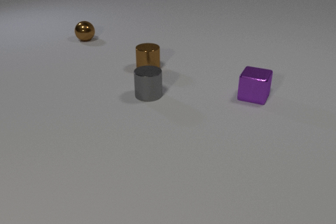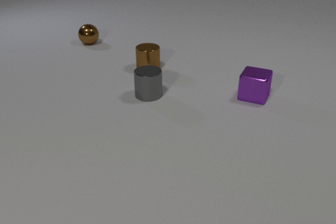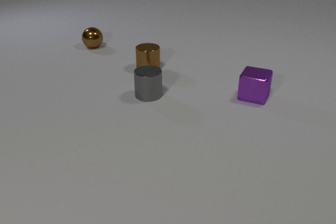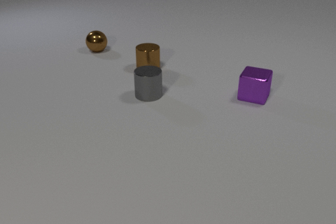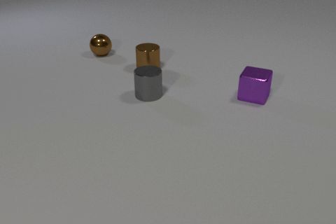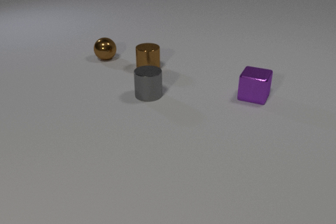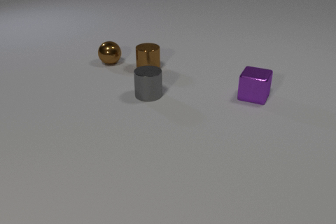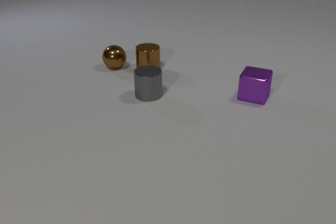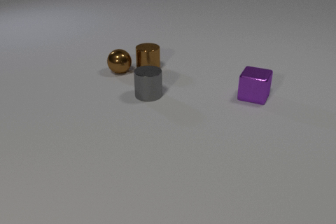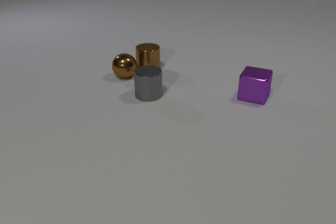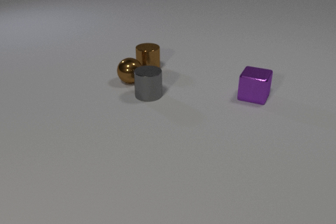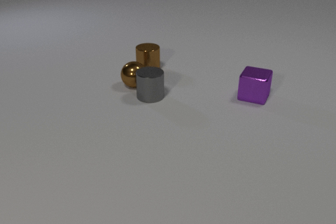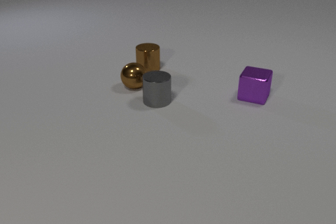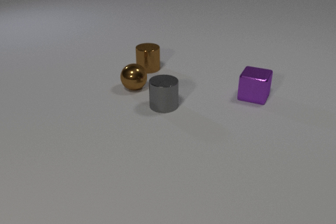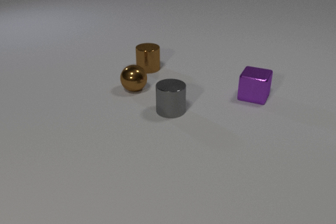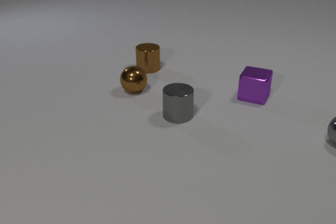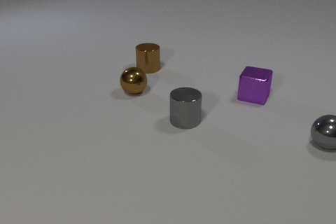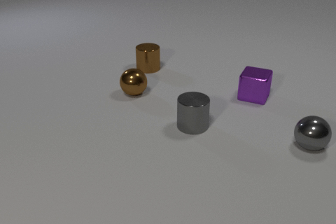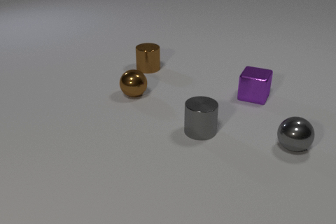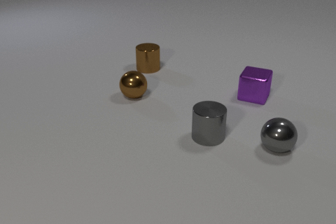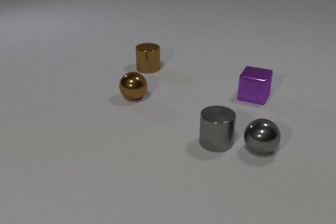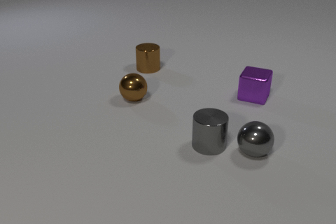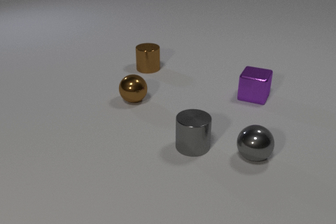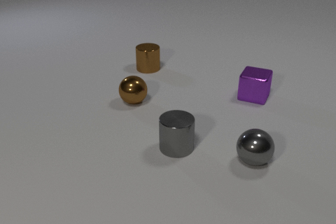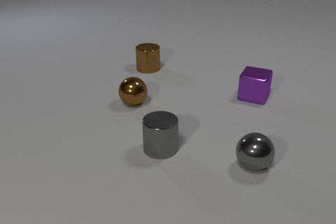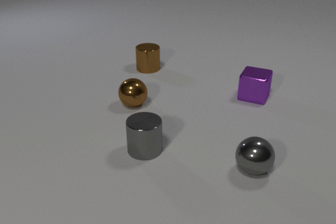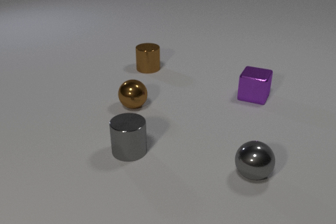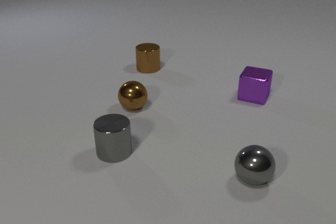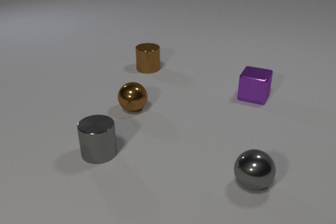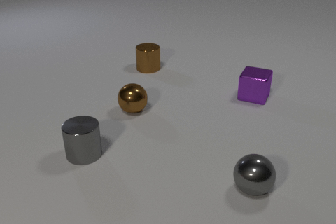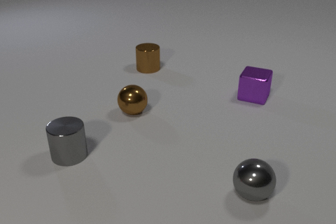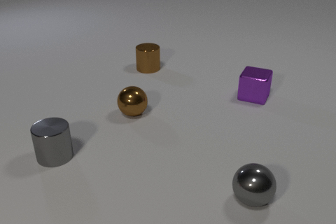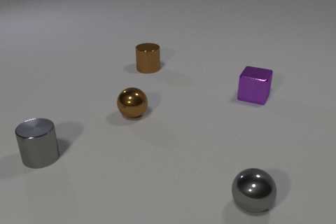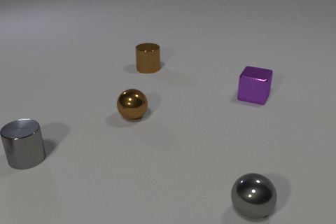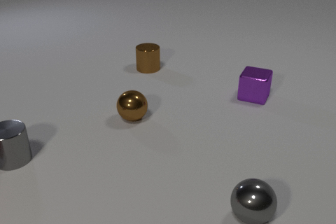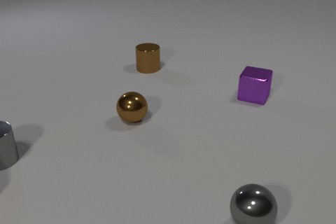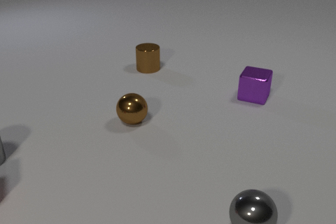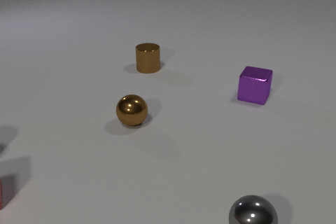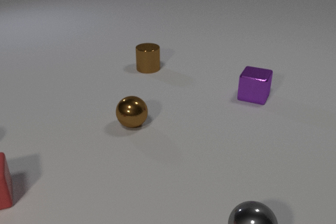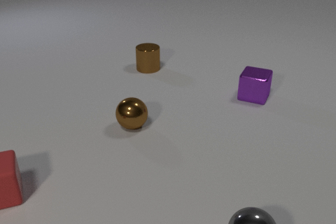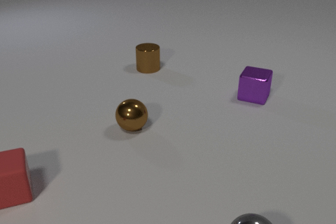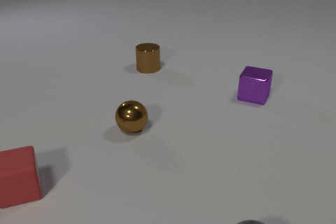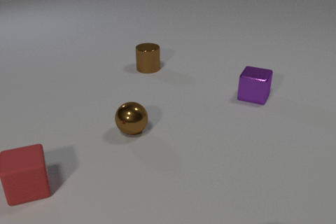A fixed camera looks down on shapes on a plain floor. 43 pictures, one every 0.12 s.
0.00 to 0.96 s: The brown metal sphere rolls toward the camera.
0.96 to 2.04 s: The brown metal sphere rolls toward the camera. The gray metal cylinder slides toward the camera and to the right. The gray metal sphere comes in at the right edge, rolls to the left and toward the camera. The brown metal sphere and the gray metal cylinder collide.
2.04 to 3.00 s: The brown metal sphere rolls toward the camera. The gray metal cylinder slides to the left and toward the camera. The gray metal sphere rolls toward the camera and to the left. The gray metal cylinder and the gray metal sphere collide.
3.00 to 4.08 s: The brown metal sphere rolls toward the camera. The gray metal cylinder slides to the left. The gray metal sphere rolls toward the camera.
4.08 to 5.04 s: The brown metal sphere rolls toward the camera. The gray metal cylinder slides to the left, leaves at the left edge. The gray metal sphere rolls toward the camera, leaves at the bottom edge. The red rubber cube comes in at the left edge, slides to the right.
Are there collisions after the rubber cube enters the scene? no.
How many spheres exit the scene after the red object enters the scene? 1.
How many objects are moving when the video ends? 2.
